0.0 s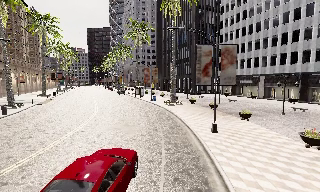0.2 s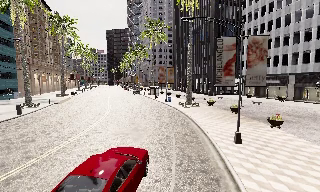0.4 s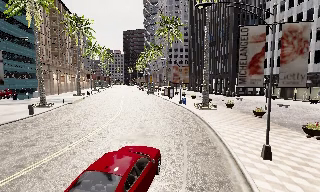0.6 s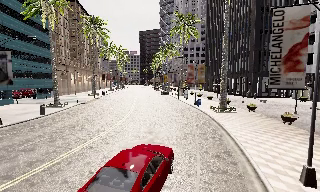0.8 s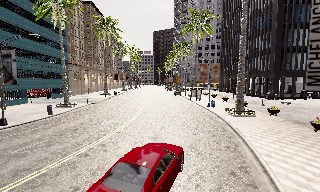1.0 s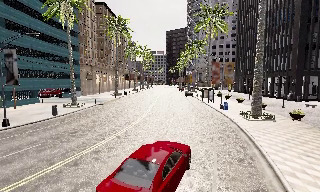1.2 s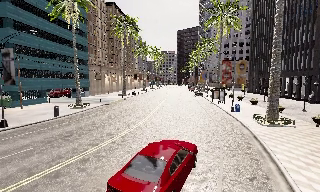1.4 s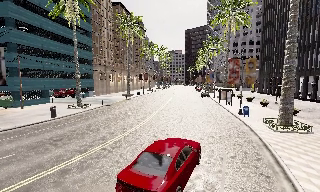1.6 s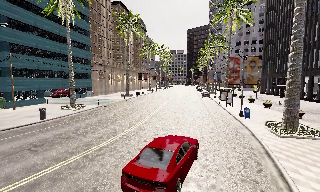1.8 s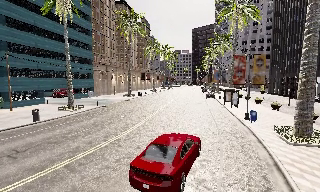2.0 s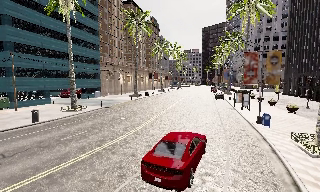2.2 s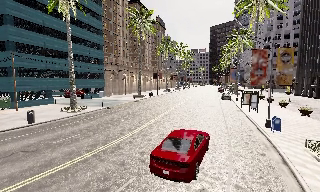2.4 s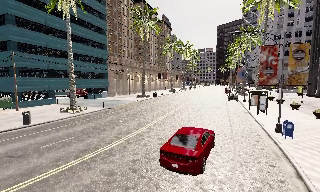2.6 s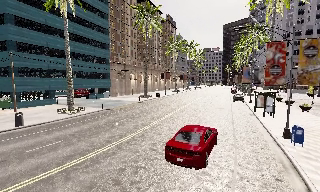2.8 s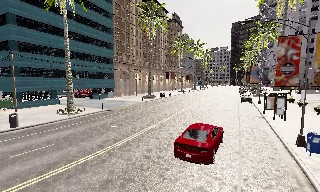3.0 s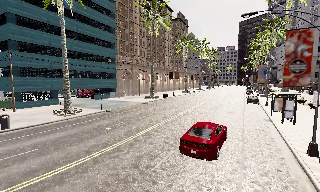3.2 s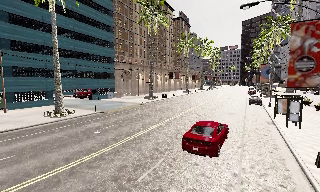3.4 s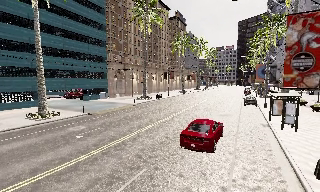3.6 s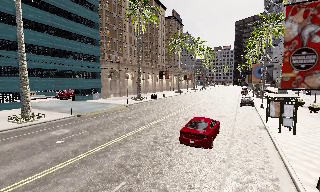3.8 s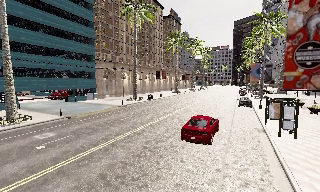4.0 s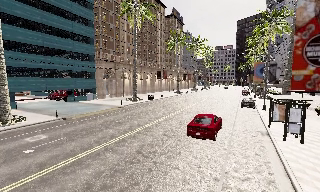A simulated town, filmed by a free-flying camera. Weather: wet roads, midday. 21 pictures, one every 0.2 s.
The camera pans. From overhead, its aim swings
counterclockwise.
0.0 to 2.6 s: The camera pans to its left, which is counterclockwise from overhead, by about 45 degrees. It travels forward and to its right, about 18 m.
2.6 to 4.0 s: The camera travels forward and to its right, about 8 m, so what stands in front looms larger.
The film runs forward here.
